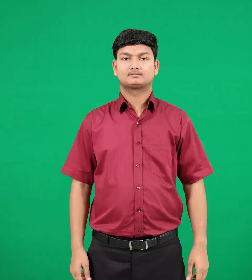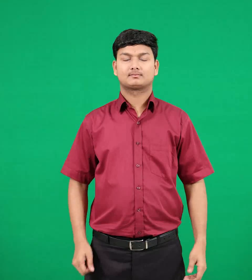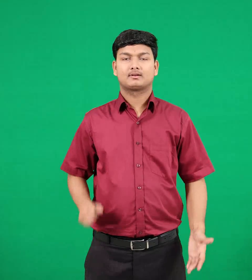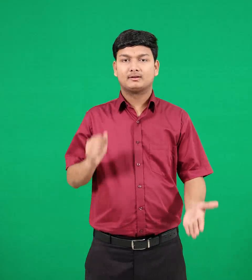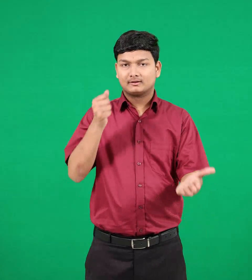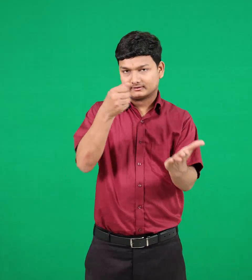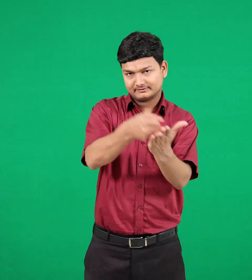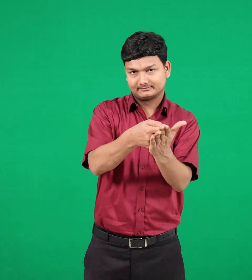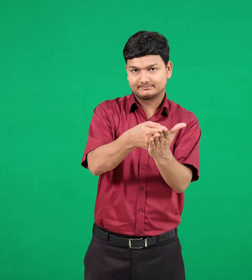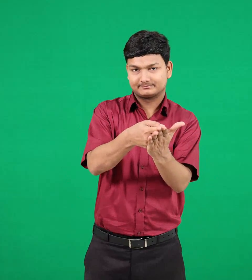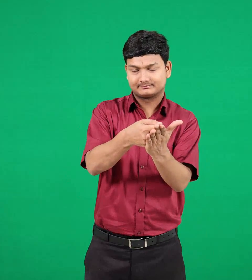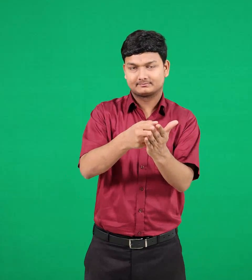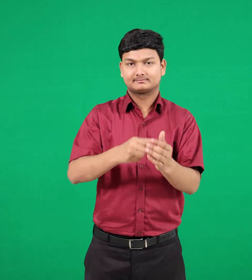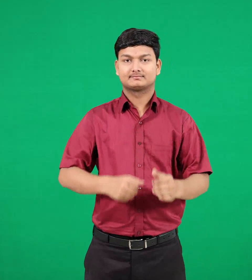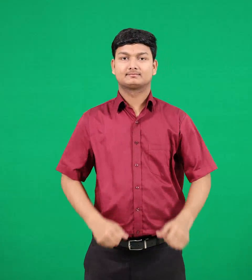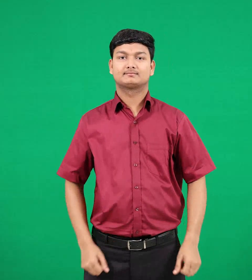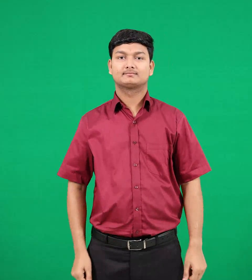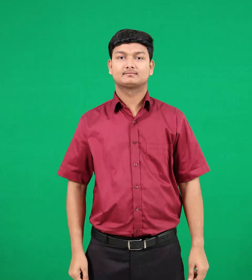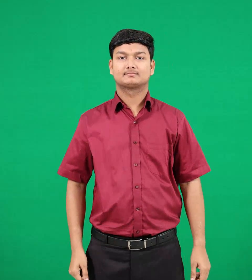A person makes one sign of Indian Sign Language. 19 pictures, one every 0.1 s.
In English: reach & arrive
